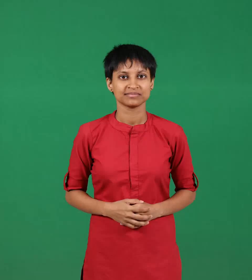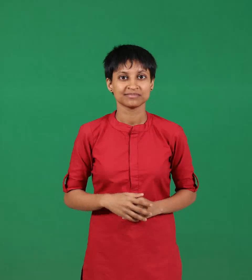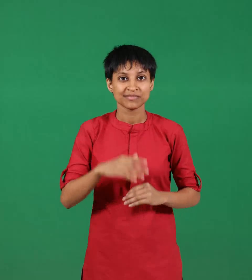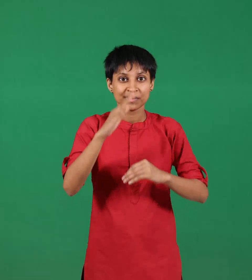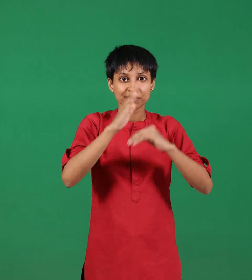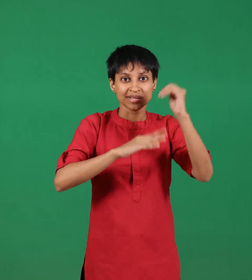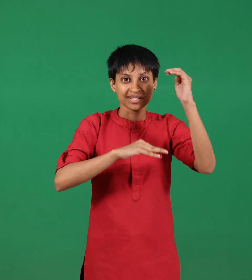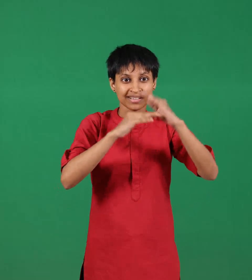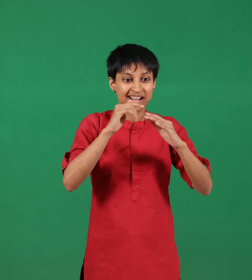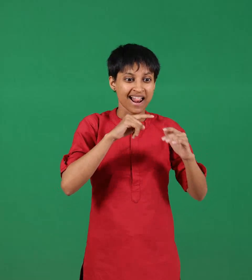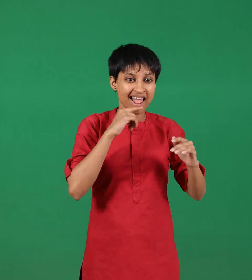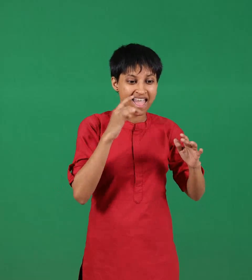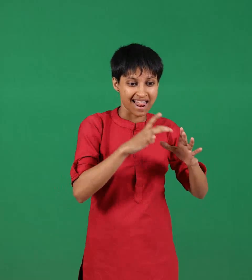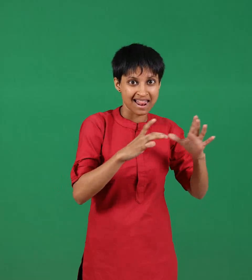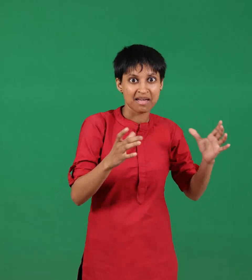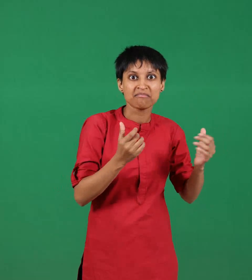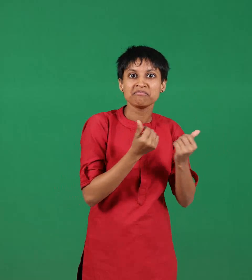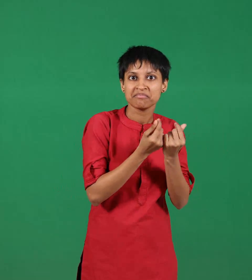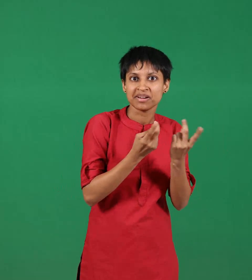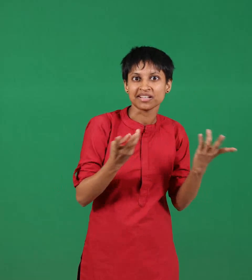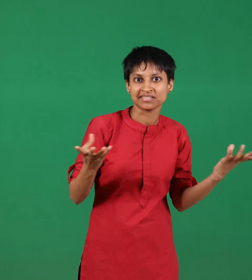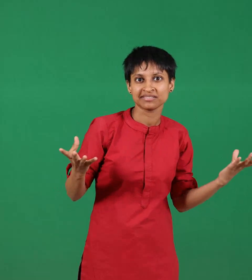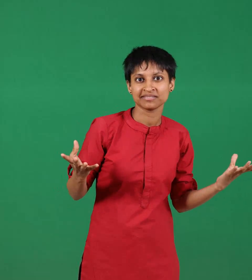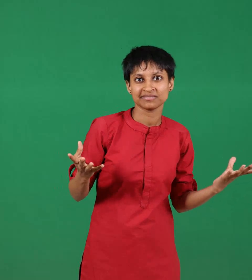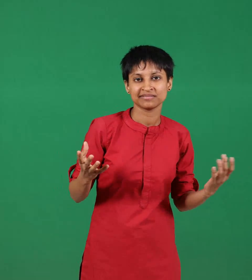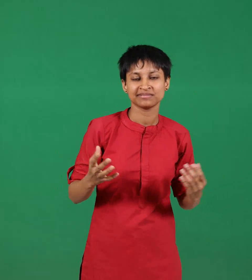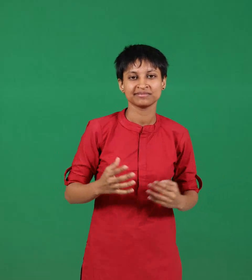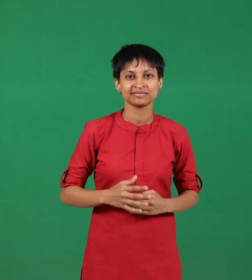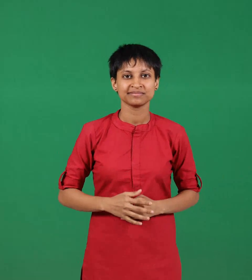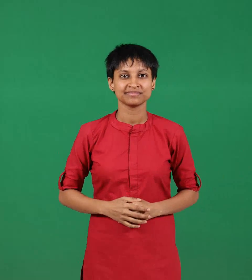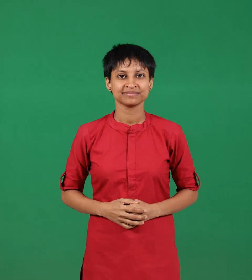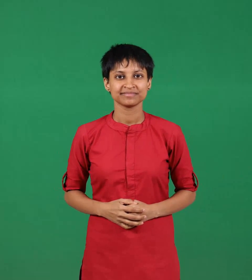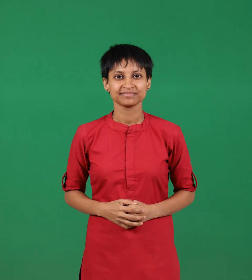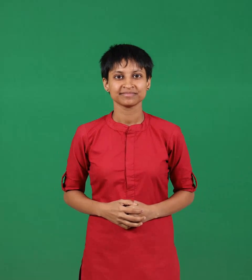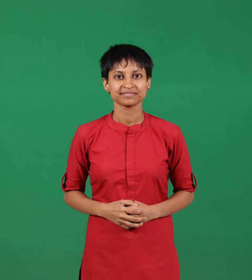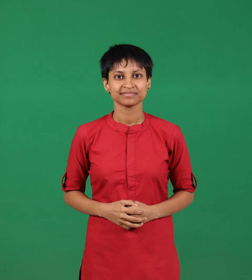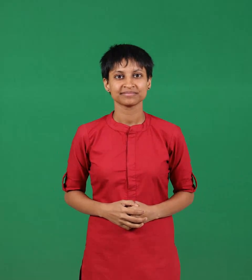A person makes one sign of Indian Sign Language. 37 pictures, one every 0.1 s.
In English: bricks
